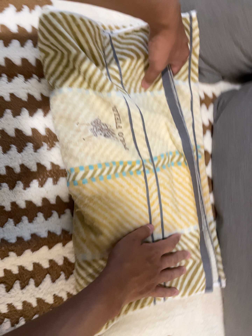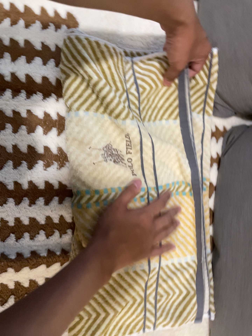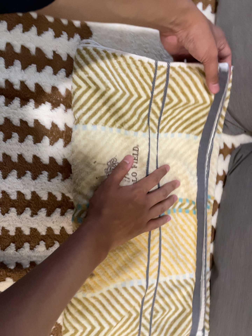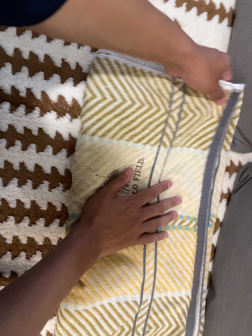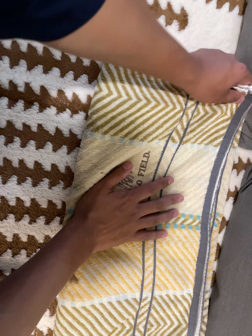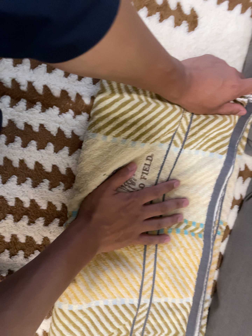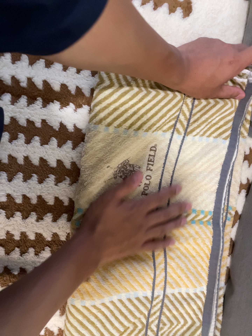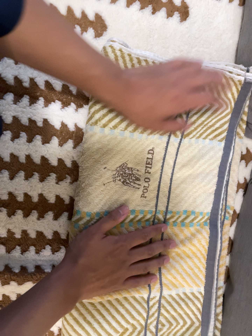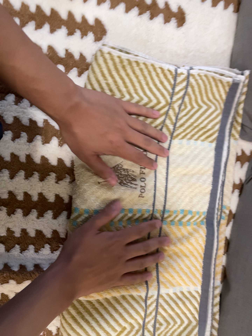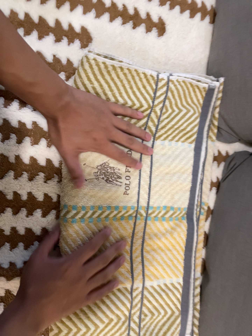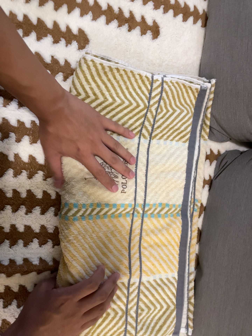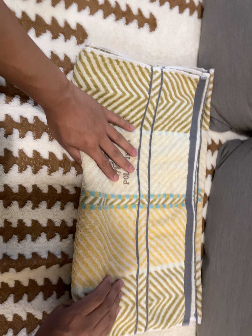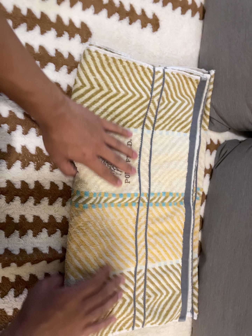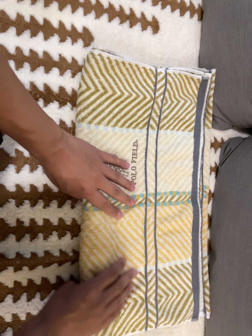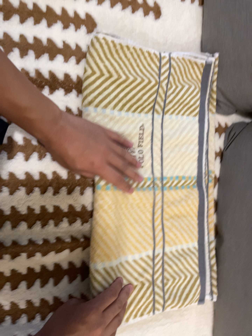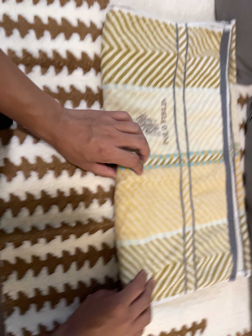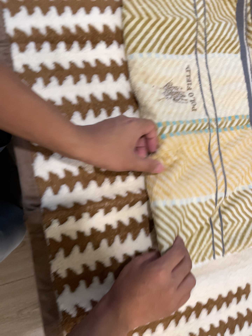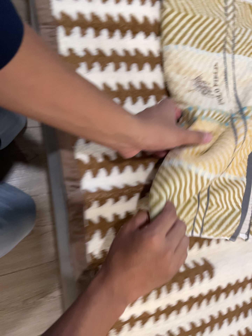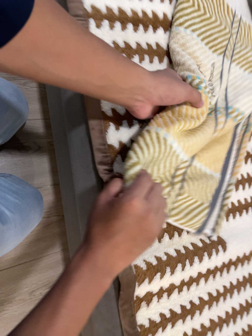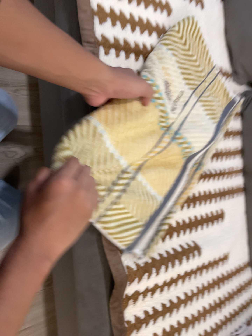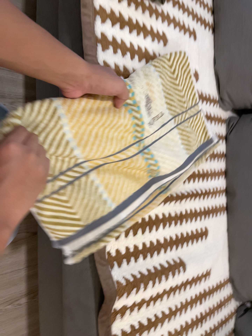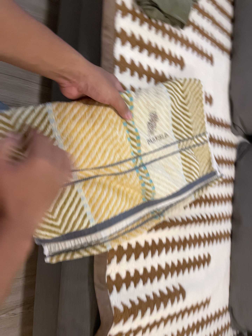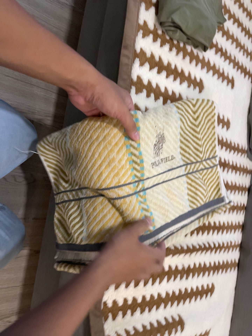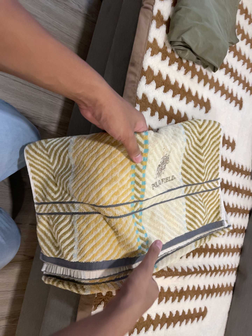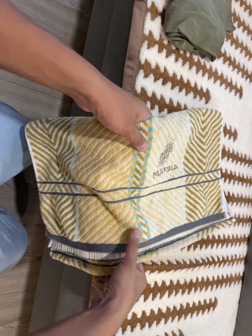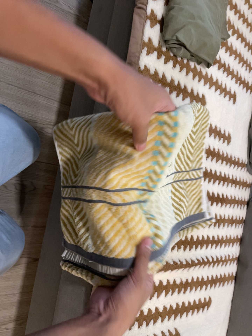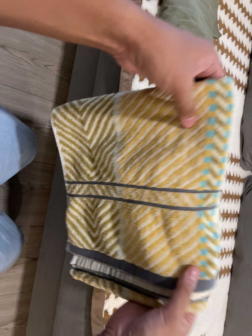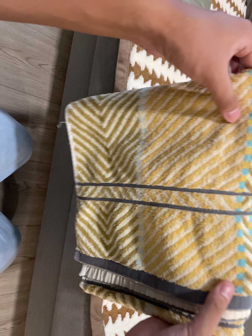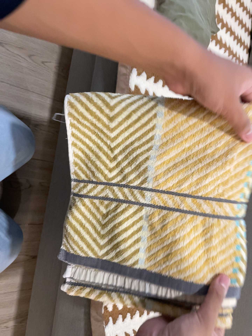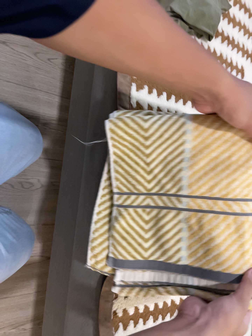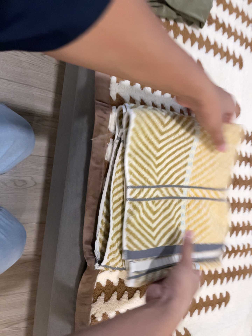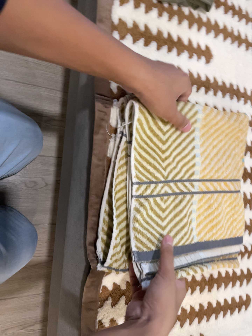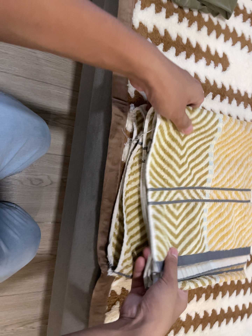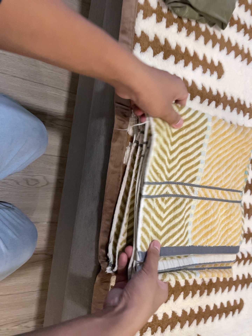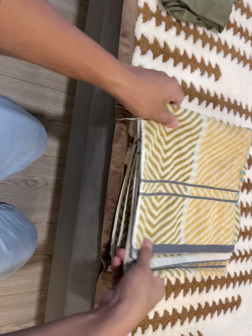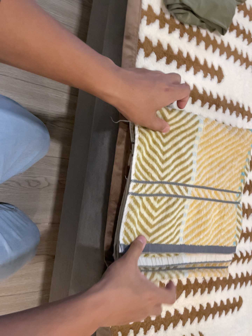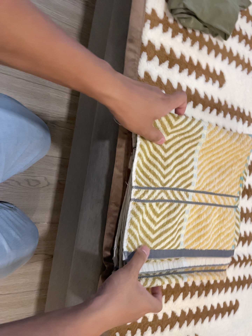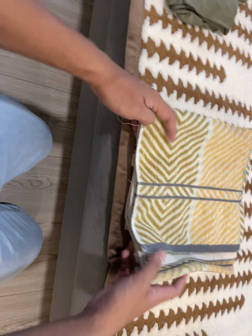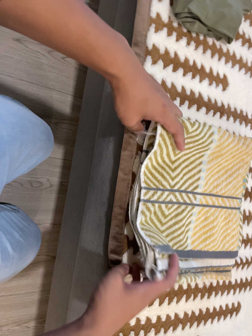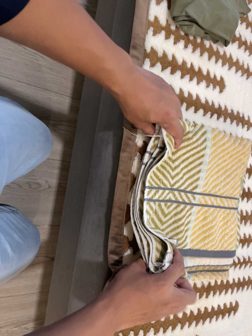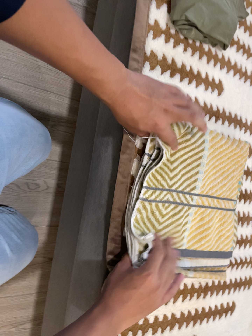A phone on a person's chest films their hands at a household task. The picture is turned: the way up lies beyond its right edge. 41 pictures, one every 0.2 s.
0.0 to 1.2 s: The camera travels toward the top of its view, about 12 cm, so close, fixed things drift downward. It rolls about its line of sight by about 15 degrees, and the scene rotates clockwise.
1.2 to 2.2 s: The camera travels backward and toward the bottom of its view, about 9 cm, so what stands in front gets smaller.
2.2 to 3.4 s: The camera travels to its left and toward the bottom of its view, about 26 cm, so close, fixed things drift to the right. It rolls about its line of sight by about 10 degrees, and the scene rotates counterclockwise.
3.4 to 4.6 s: The camera pans to its right by about 15 degrees. It travels to its left, toward the top of its view and backward, about 20 cm. It rolls about its line of sight by about 20 degrees, and the scene rotates clockwise.
4.6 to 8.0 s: The camera shifts only a little, or ends up much as it began.
The film runs forward here.
